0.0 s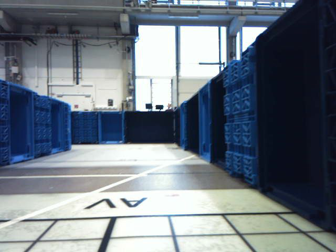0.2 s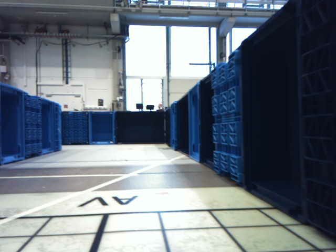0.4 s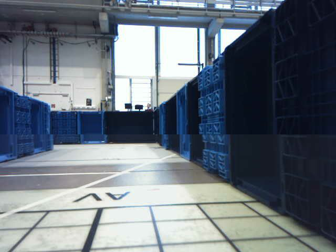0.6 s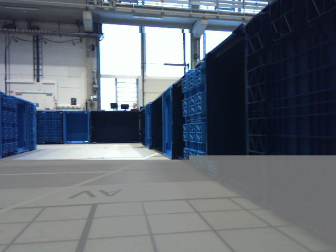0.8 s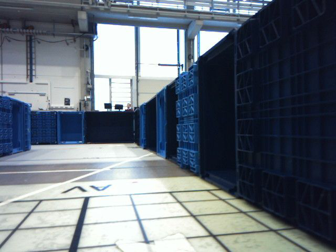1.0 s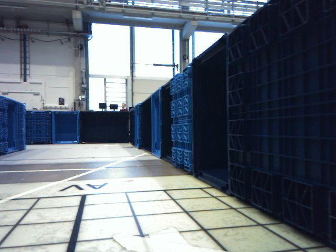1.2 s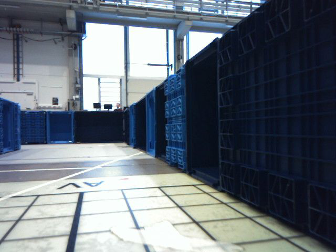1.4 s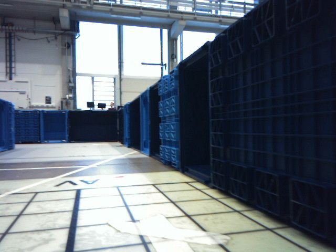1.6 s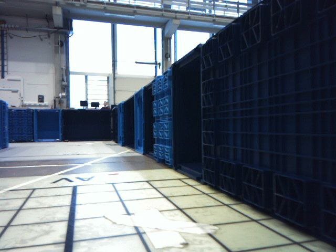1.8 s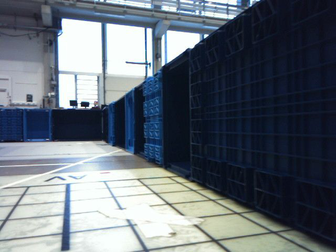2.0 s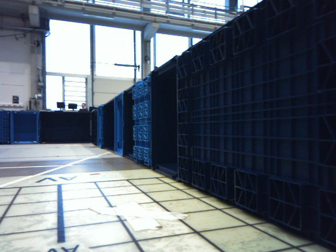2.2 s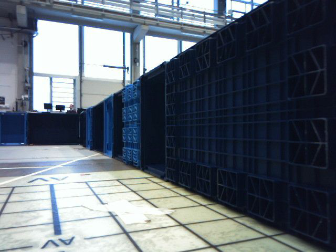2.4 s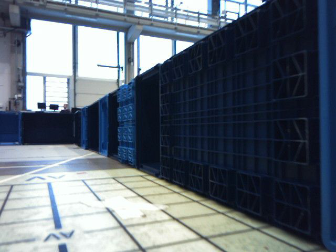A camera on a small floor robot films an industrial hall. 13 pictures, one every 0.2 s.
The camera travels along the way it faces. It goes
backward.
0.0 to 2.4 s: The camera swings to its right by about 20 degrees, and the scene slides to the left. It travels backward, about 0.4 m, so what stands in front gets smaller.
The film runs backward here.
